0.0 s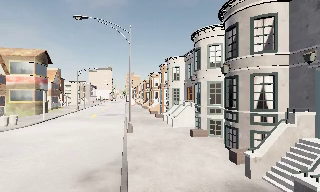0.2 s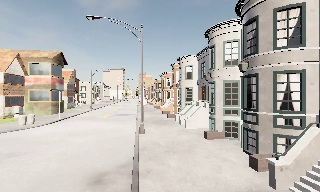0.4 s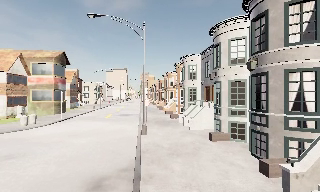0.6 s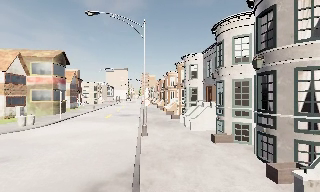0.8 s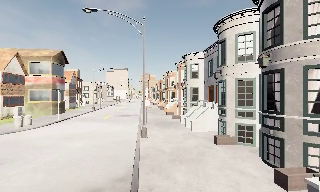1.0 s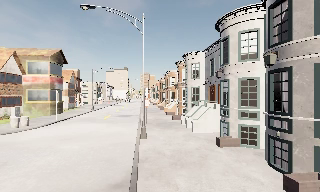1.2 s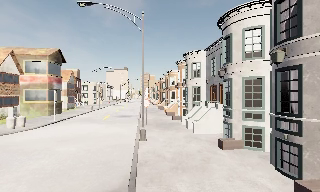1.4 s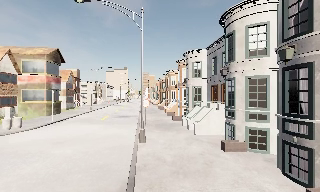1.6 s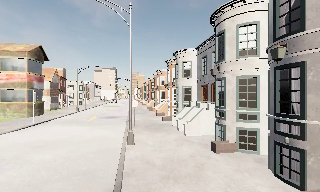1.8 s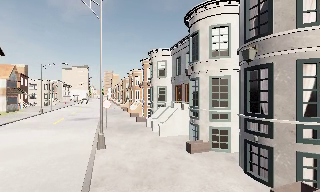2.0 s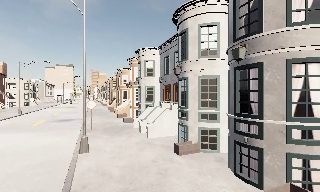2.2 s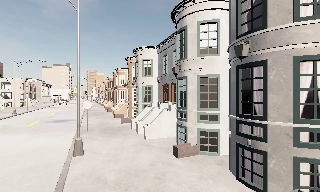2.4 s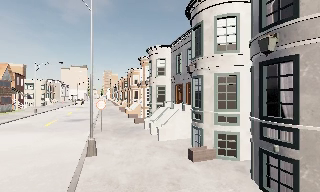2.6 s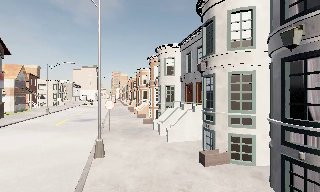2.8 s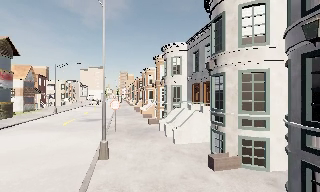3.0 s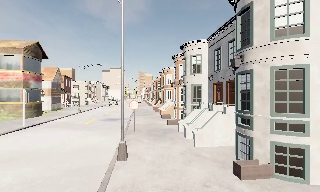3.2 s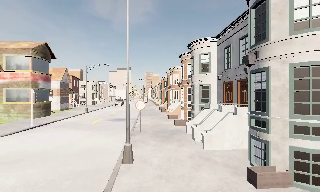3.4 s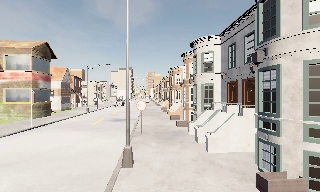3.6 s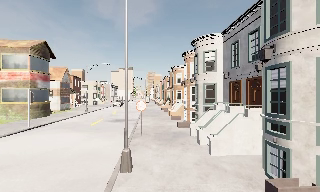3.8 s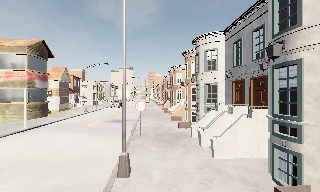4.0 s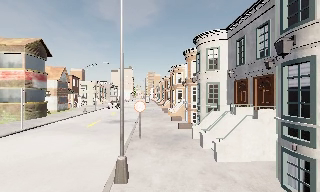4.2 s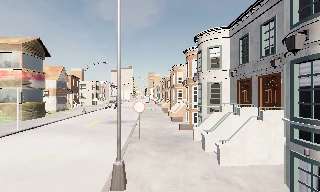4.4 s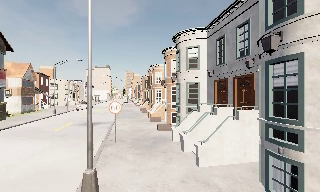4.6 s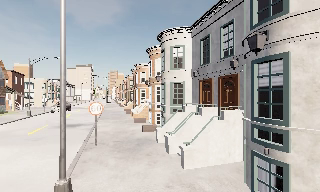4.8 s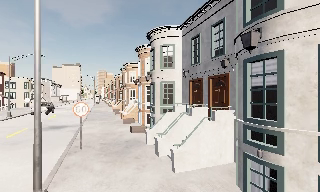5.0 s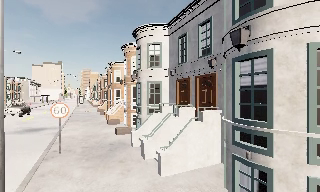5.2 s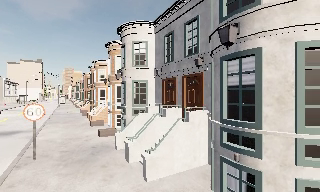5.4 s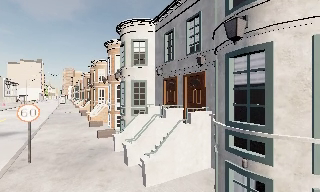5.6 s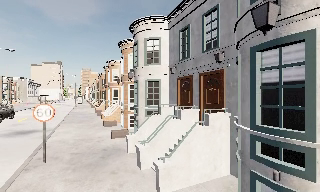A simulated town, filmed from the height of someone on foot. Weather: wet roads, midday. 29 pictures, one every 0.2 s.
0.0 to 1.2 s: The camera travels forward, about 2 m, so what stands in front looms larger.
1.2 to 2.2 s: The camera pans to its right, which is clockwise from overhead, by about 20 degrees. It travels forward, about 1.5 m, so what stands in front looms larger.
2.2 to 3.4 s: The camera swings to its left by about 20 degrees, and the scene slides to the right. It travels forward, about 2 m, so what stands in front looms larger.
3.4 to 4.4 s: The camera travels forward, about 1.5 m, so what stands in front looms larger.
4.4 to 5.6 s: The scene slides to the left, as the camera pans about 15 degrees to its right. It travels forward, about 2 m, so what stands in front looms larger.
The film runs forward here.
